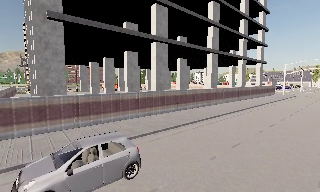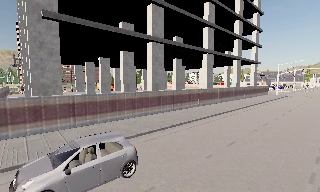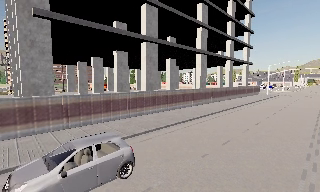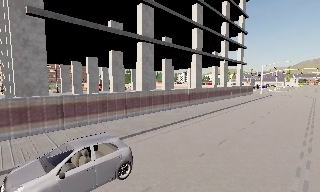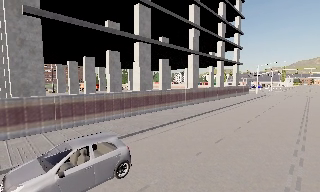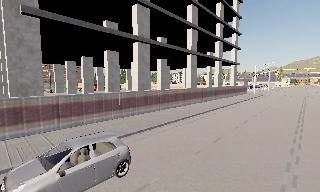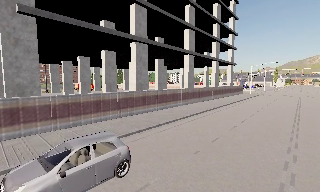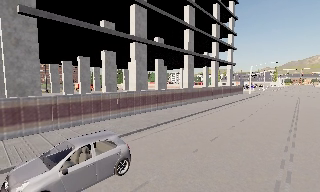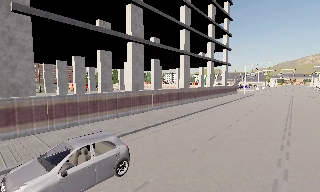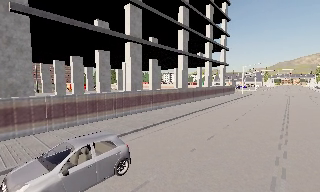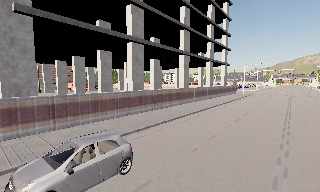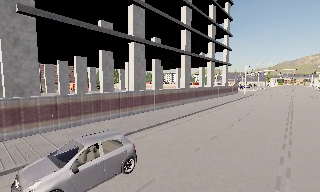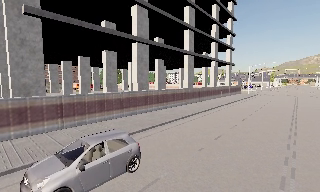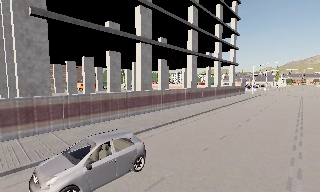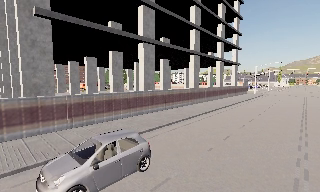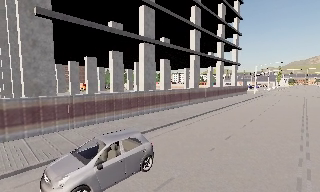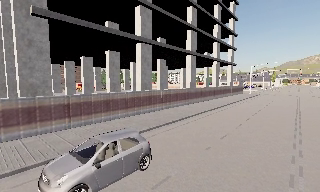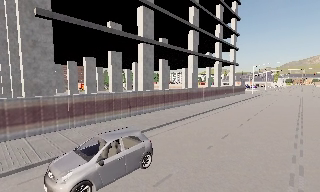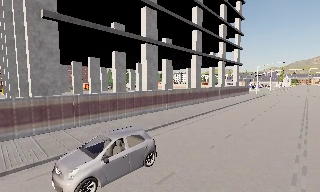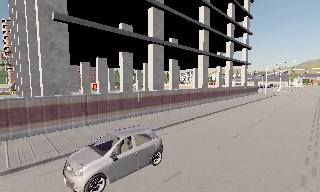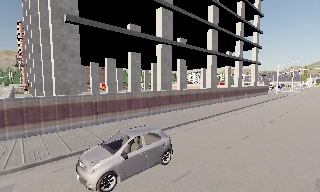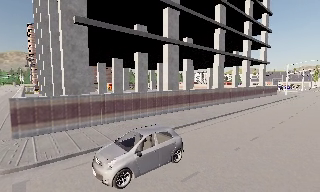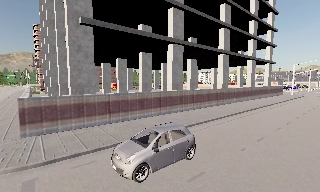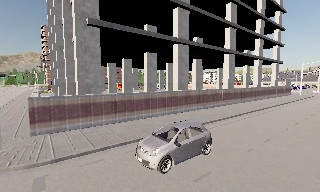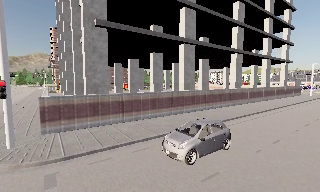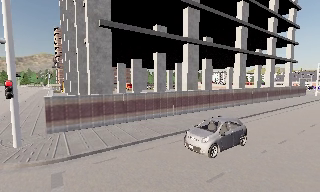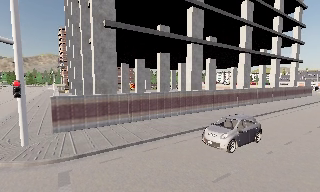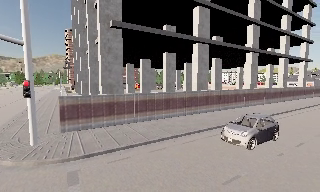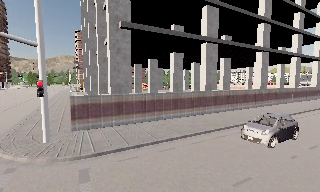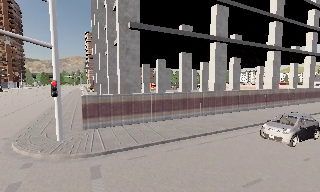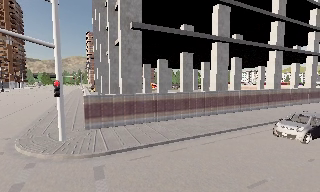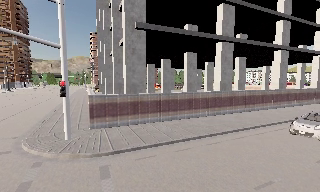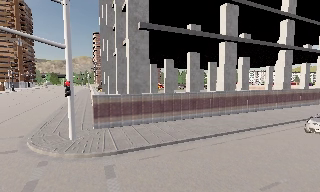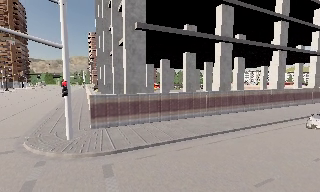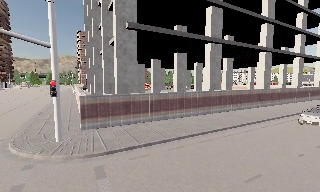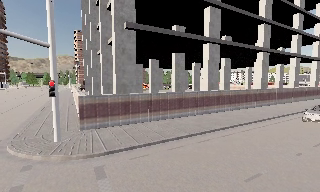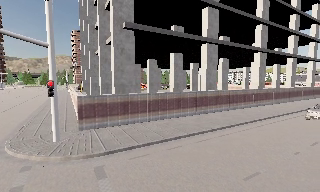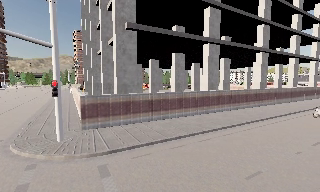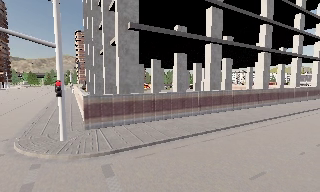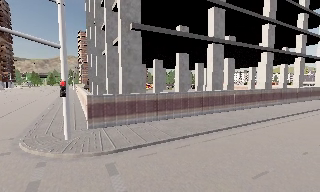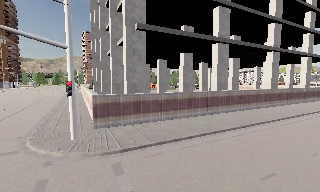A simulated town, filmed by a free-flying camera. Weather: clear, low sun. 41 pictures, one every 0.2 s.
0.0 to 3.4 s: The camera travels to its left and backward, about 1.5 m.
3.4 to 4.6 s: The scene slides to the right, as the camera pans about 10 degrees to its left.
4.6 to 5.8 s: The scene slides to the right, as the camera pans about 10 degrees to its left. It travels to its left, about 0.5 m, so close, fixed things drift to the right.
5.8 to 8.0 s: The camera travels to its left, about 1 m, so close, fixed things drift to the right.
The film runs backward here.
